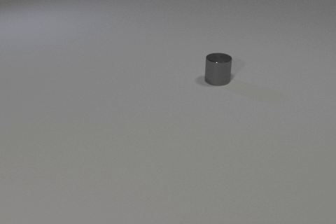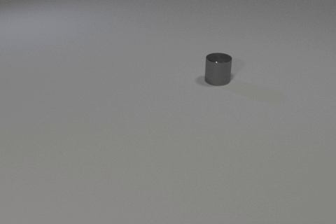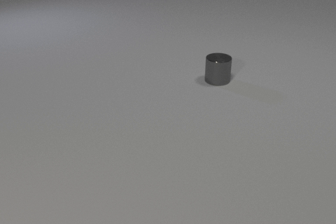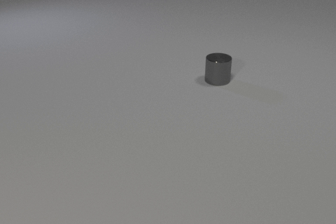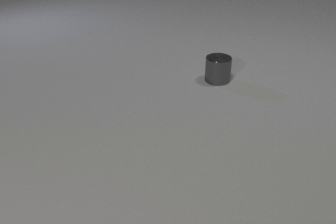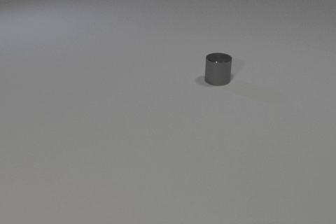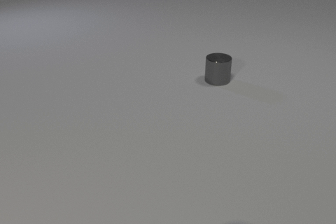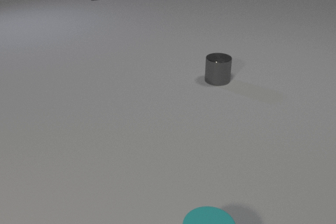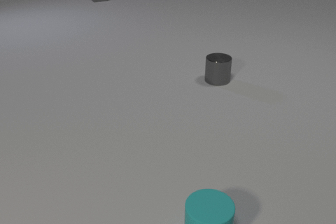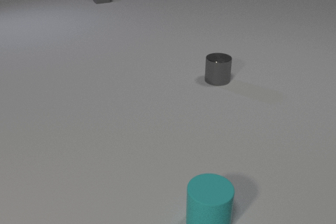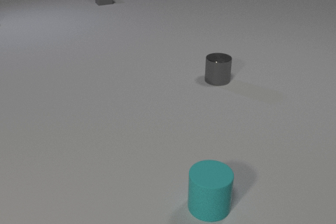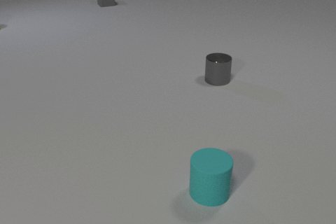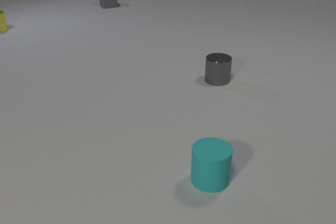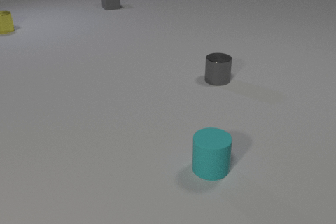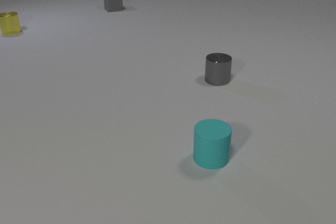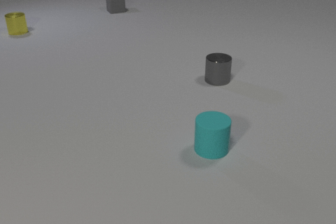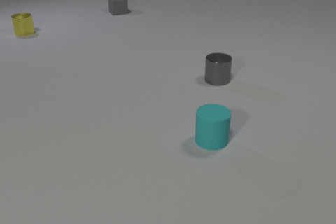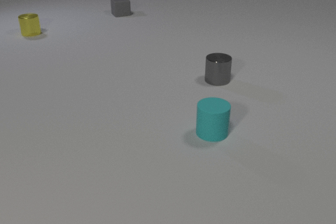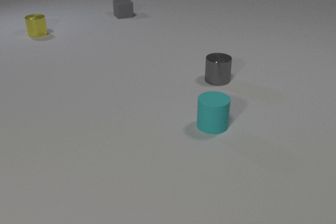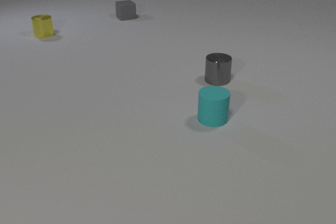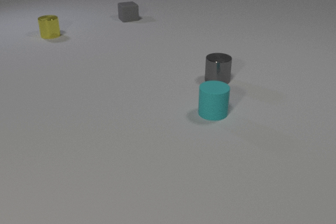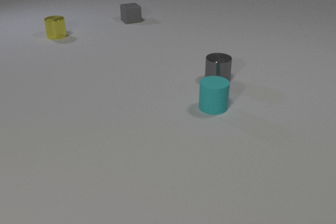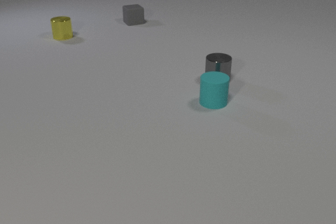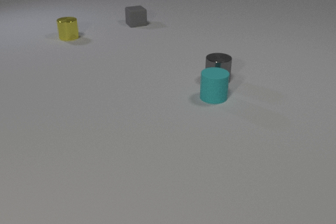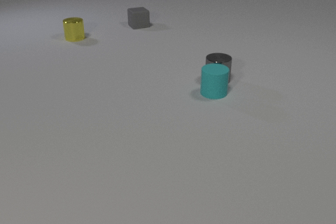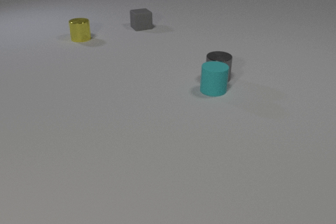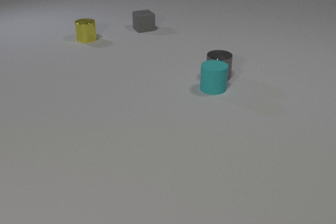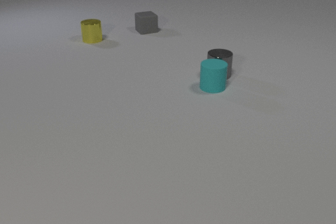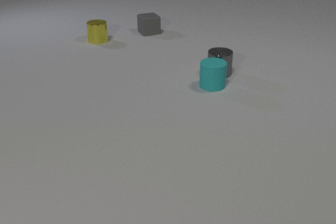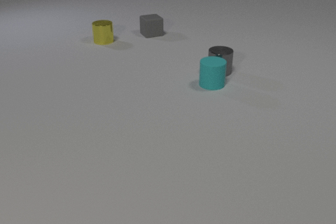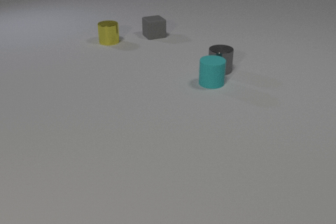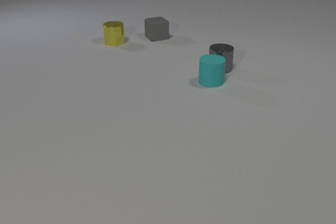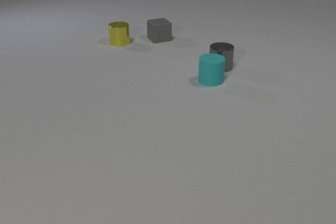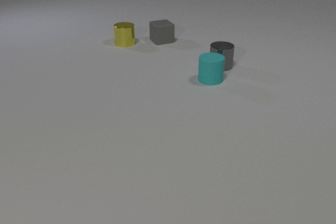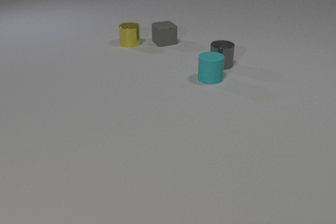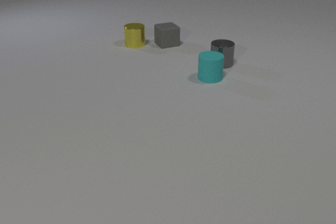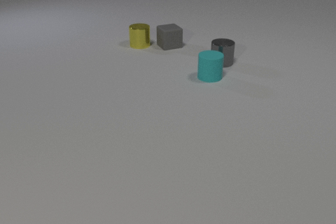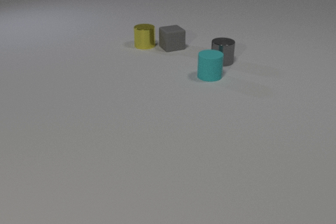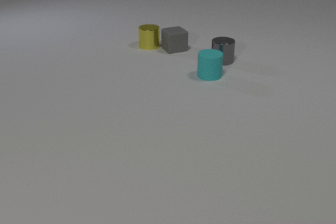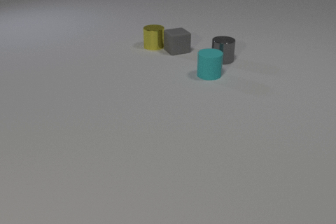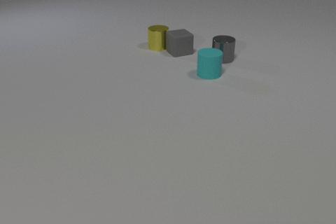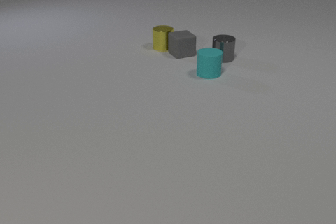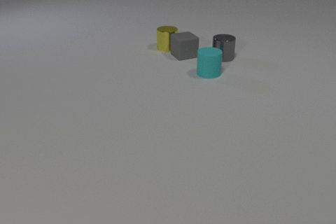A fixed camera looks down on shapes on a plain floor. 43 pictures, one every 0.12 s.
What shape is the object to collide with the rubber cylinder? cylinder.
What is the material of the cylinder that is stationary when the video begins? metal.
What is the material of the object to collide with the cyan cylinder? metal.
0.00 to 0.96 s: The cyan rubber cylinder comes in at the bottom edge, slides away from the camera. The gray rubber cube comes in at the top edge, slides toward the camera.
0.96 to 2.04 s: The cyan rubber cylinder slides away from the camera. The gray rubber cube slides toward the camera. The yellow metal cylinder comes in at the left edge, slides to the right and toward the camera.
2.04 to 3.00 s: The cyan rubber cylinder slides away from the camera. The gray rubber cube slides toward the camera and to the right. The yellow metal cylinder slides to the right and toward the camera. The cyan rubber cylinder and the gray metal cylinder collide.
3.00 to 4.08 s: The cyan rubber cylinder slides away from the camera. The gray metal cylinder slides away from the camera. The gray rubber cube slides toward the camera and to the right. The yellow metal cylinder slides to the right and toward the camera.
4.08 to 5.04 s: The cyan rubber cylinder slides away from the camera. The gray metal cylinder slides away from the camera. The gray rubber cube slides toward the camera and to the right. The yellow metal cylinder slides to the right.
